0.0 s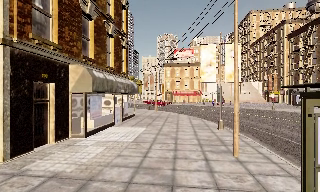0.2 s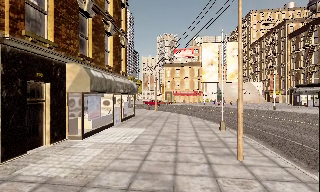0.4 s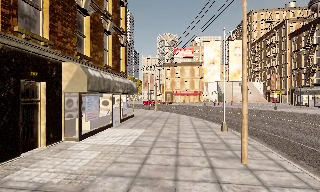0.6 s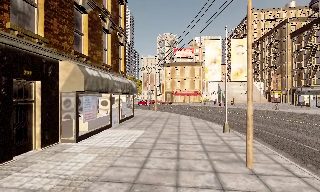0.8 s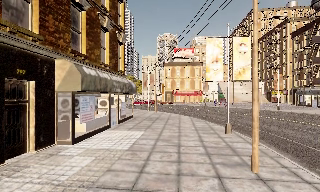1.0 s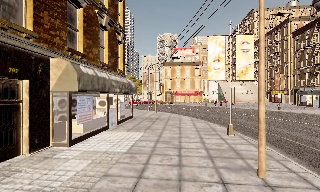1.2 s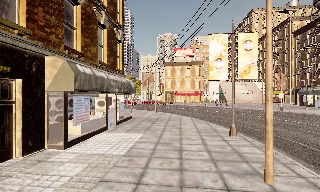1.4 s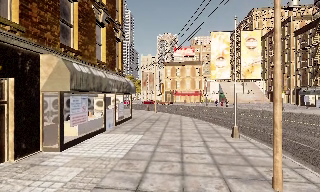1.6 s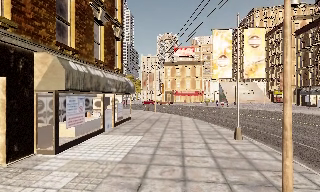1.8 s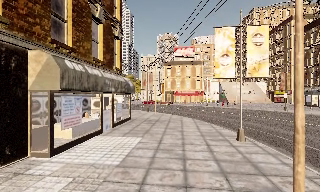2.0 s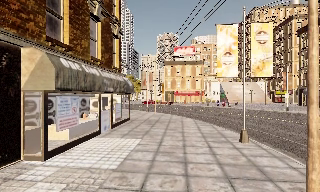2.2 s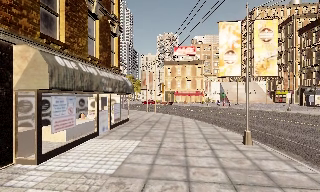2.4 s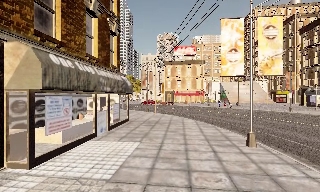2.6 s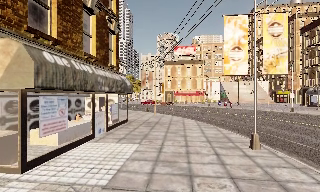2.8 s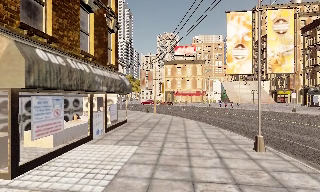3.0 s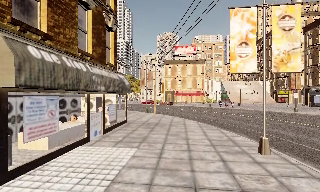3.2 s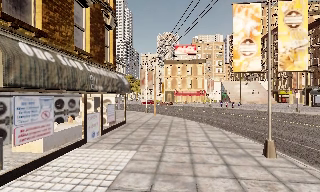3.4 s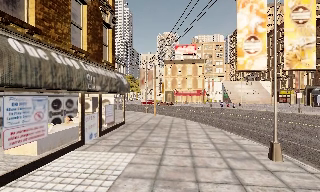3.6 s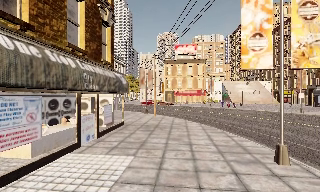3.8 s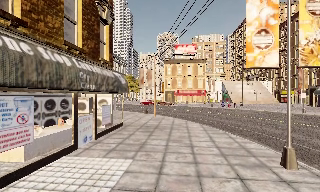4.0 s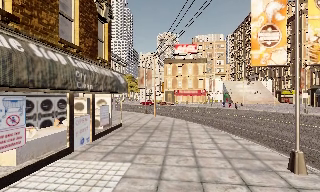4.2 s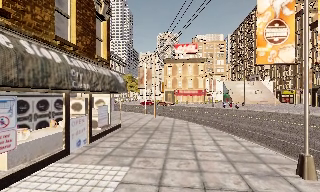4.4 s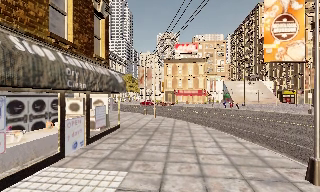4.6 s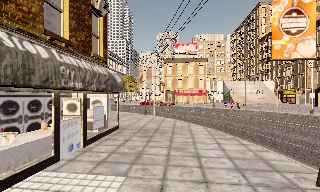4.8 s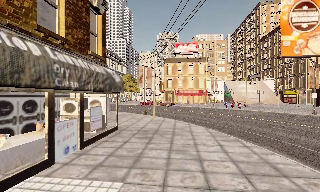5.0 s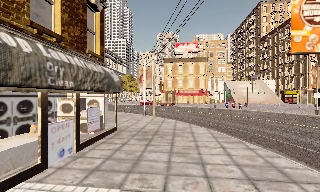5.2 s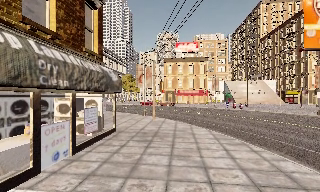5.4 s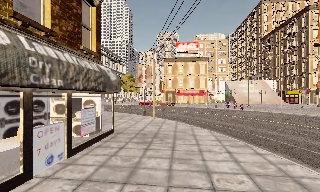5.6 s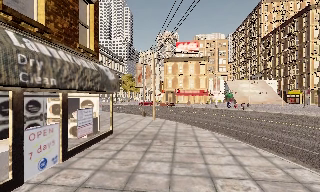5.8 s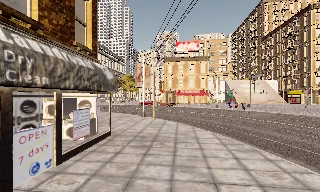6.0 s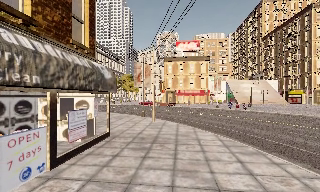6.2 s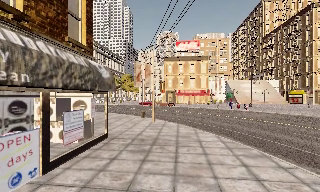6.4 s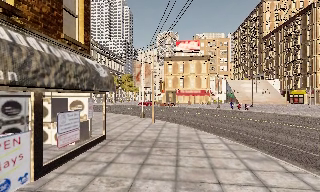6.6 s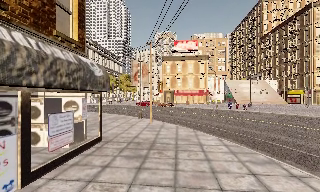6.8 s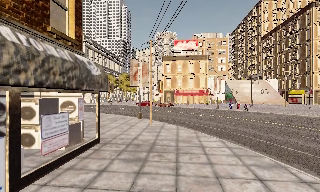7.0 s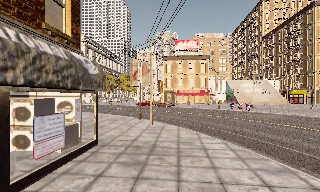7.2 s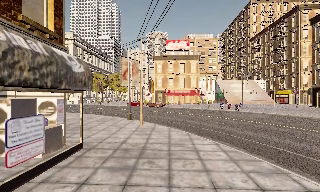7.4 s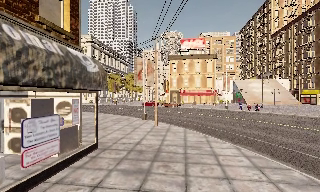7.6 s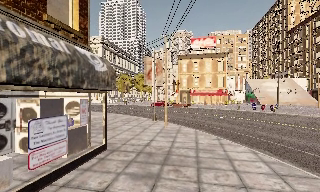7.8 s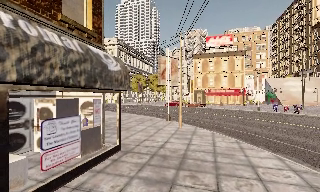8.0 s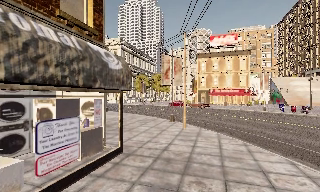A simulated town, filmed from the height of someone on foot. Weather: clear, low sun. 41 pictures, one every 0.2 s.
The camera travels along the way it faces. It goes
forward.
0.0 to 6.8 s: The camera travels forward, about 11 m, so what stands in front looms larger.
6.8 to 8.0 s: The scene slides to the right, as the camera pans about 10 degrees to its left. It travels forward, about 2 m, so what stands in front looms larger.
The film runs forward here.
